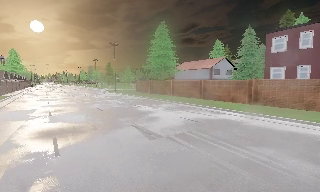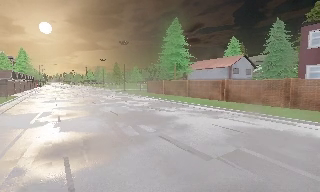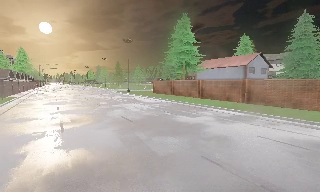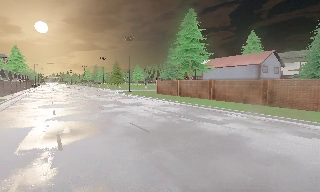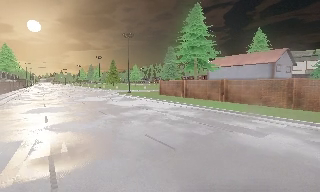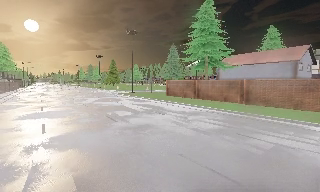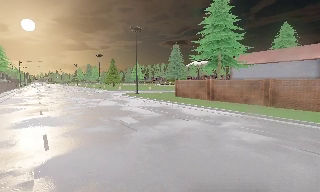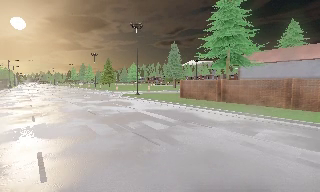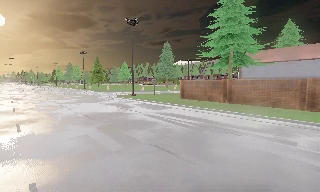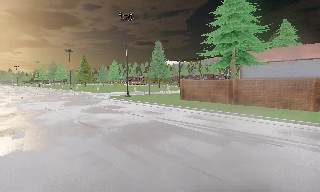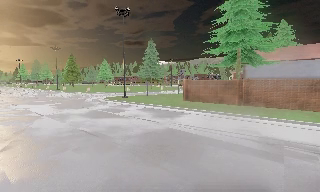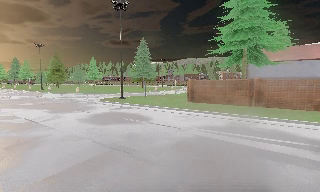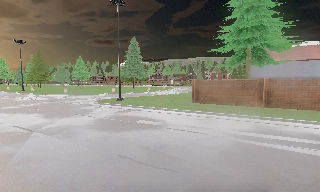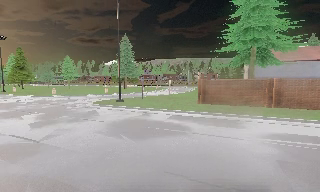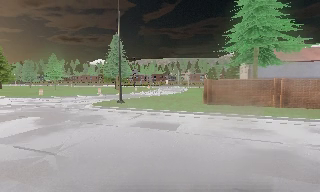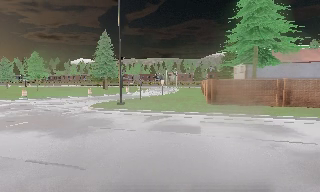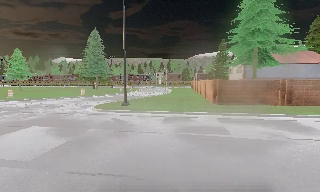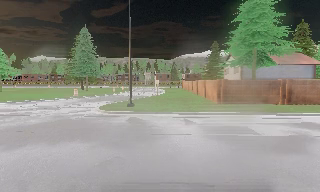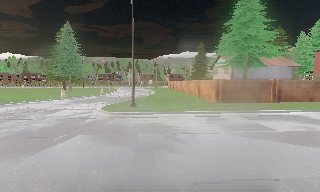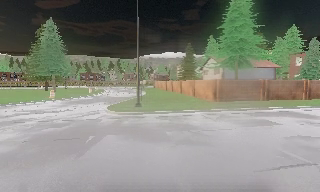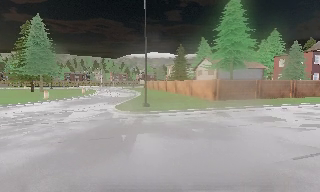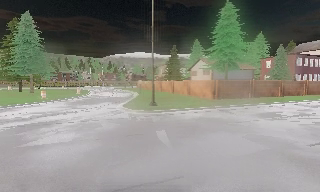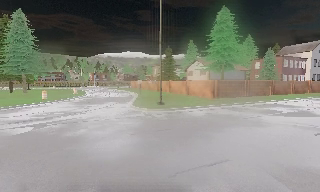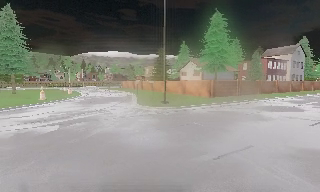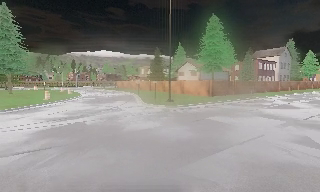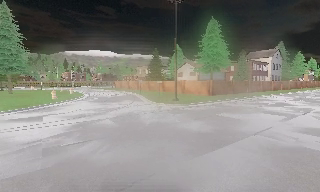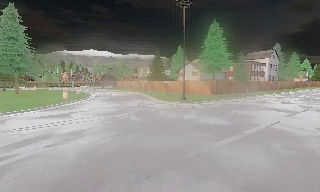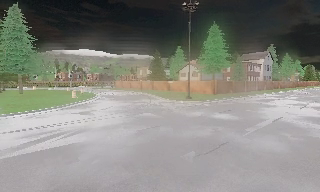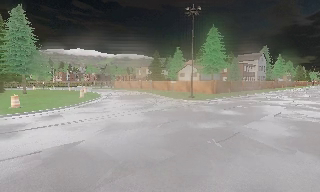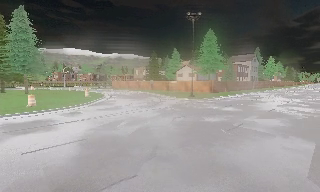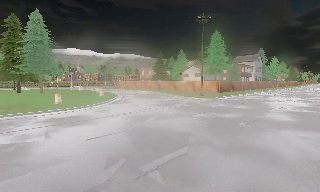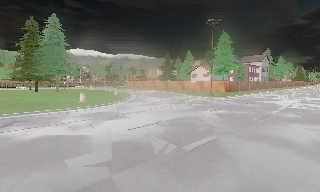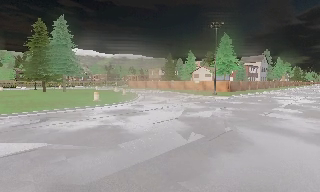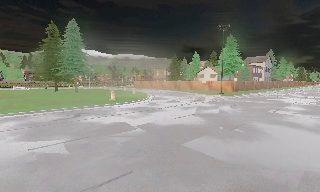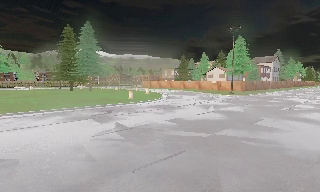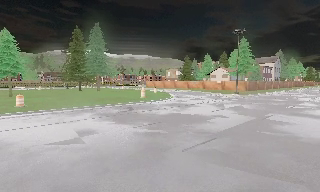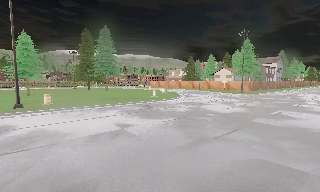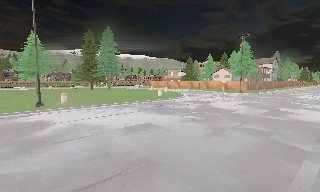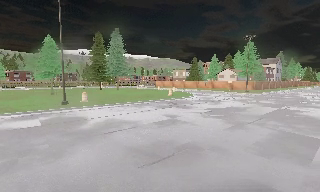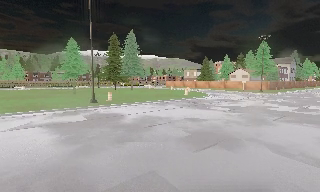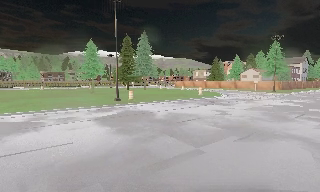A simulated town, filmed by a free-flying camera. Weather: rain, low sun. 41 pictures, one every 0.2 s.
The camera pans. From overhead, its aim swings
clockwise.
0.0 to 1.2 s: The camera travels forward and to its left, about 14 m, so what stands in front looms larger.
1.2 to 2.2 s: The camera pans to its right, which is clockwise from overhead, by about 20 degrees. It travels to its left and forward, about 10 m.
2.2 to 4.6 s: The camera pans to its right, which is clockwise from overhead, by about 65 degrees. It travels to its left, about 25 m.
4.6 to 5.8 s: The camera pans to its right, which is clockwise from overhead, by about 15 degrees. It travels to its left and backward, about 11 m, so close, fixed things drift to the right.
5.8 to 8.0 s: The camera travels to its left and backward, about 20 m, so close, fixed things drift to the right.
The film runs backward here.
